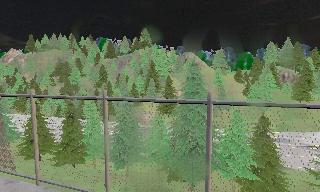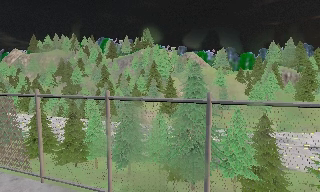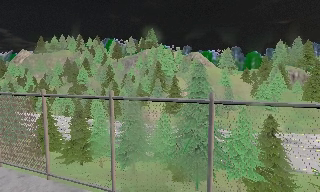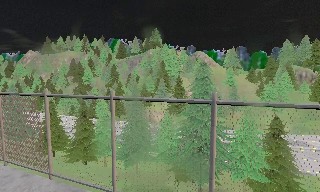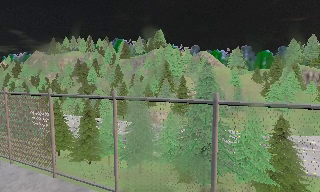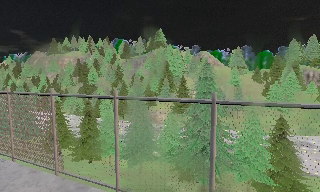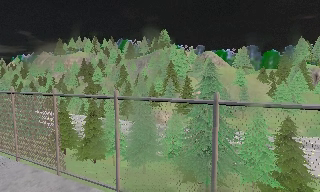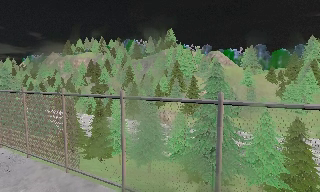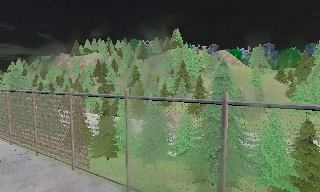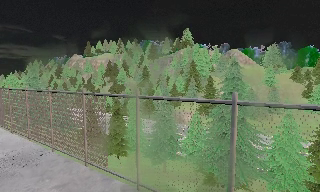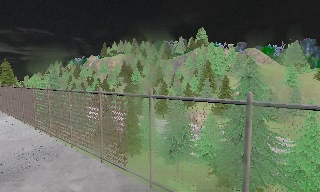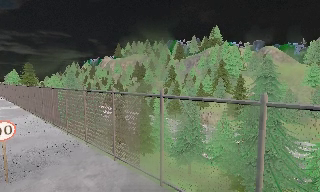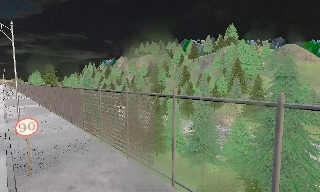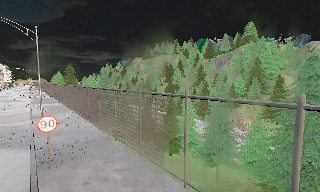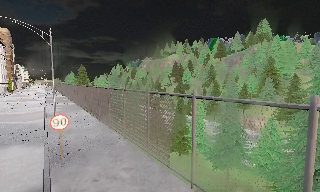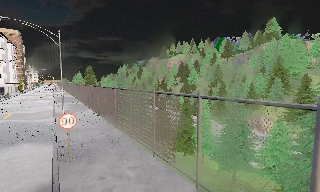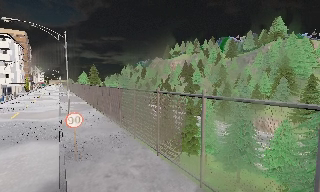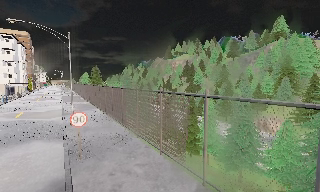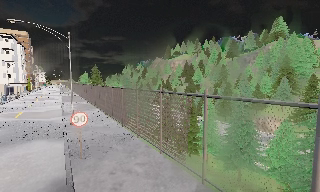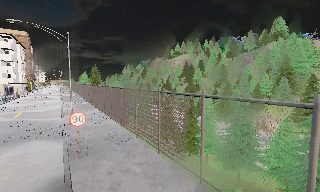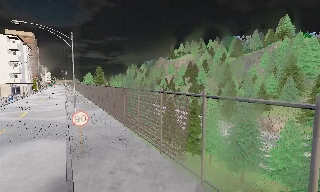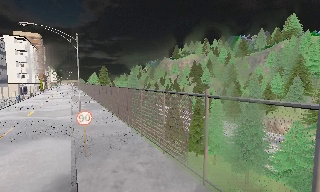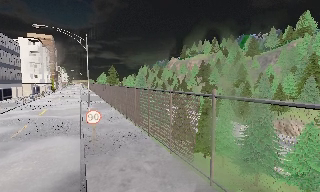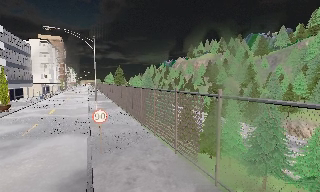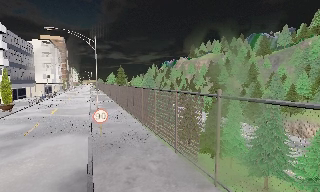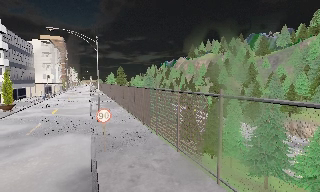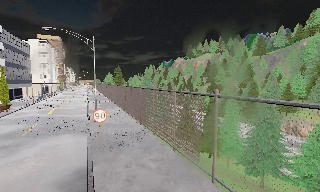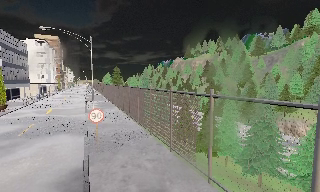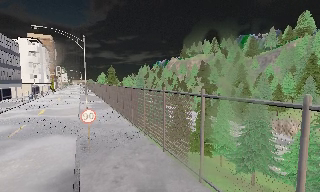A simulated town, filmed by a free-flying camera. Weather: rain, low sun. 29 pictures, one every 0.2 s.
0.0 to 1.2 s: The camera shifts only a little, or ends up much as it began.
1.2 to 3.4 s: The camera pans to its left, which is counterclockwise from overhead, by about 35 degrees. It travels backward, about 0.5 m.
3.4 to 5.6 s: The camera travels to its right, about 0.5 m.
The film runs backward here.
